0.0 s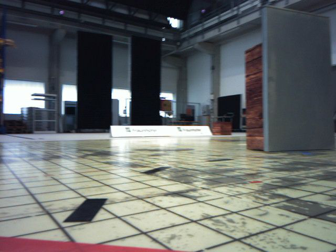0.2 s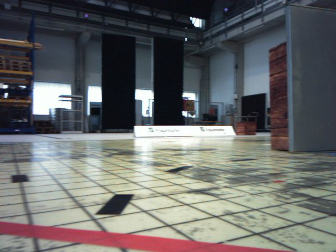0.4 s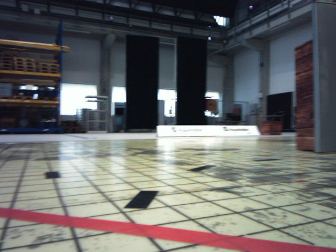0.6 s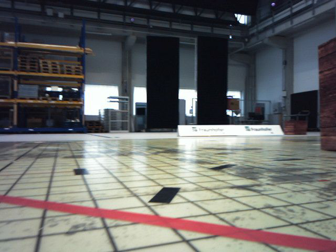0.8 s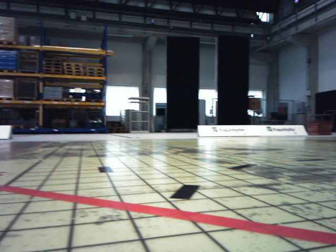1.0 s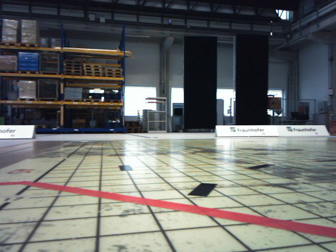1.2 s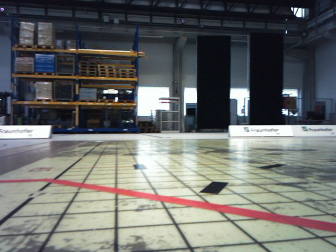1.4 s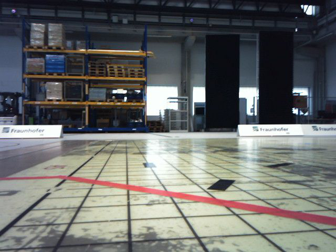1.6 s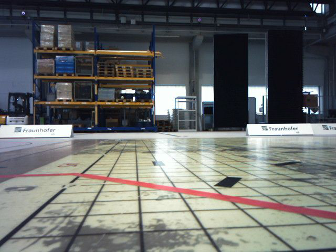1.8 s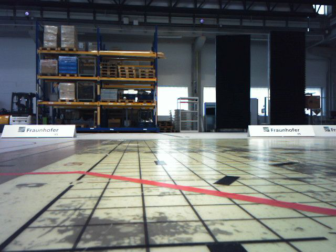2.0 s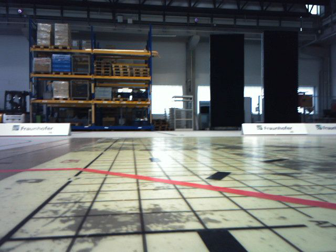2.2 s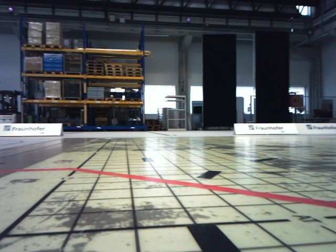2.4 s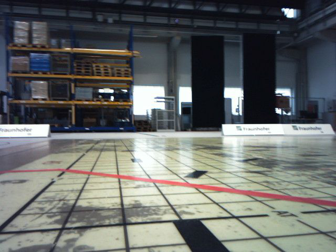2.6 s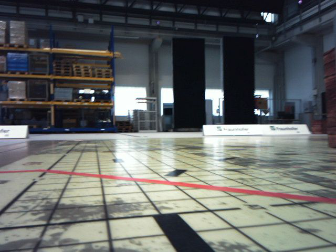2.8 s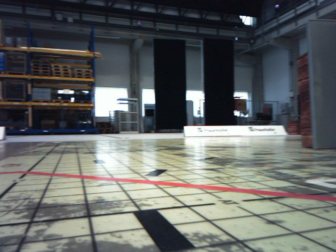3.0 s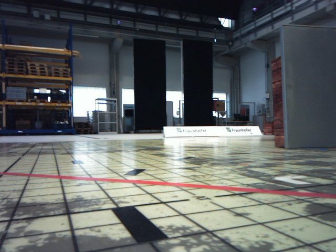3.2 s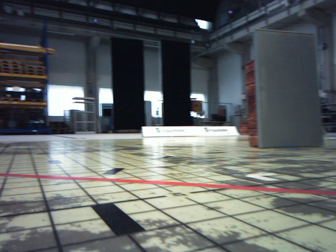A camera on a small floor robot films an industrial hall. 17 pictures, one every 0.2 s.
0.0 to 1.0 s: The camera swings to its left by about 20 degrees, and the scene slides to the right. It travels backward, about 0.2 m, so what stands in front gets smaller.
1.0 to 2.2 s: The camera travels backward, about 0.2 m, so what stands in front gets smaller.
2.2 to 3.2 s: The scene slides to the left, as the camera pans about 20 degrees to its right. It travels backward, about 0.2 m, so what stands in front gets smaller.
The film runs backward here.
